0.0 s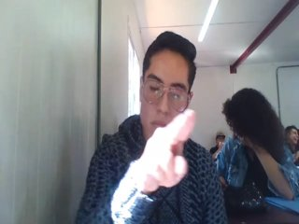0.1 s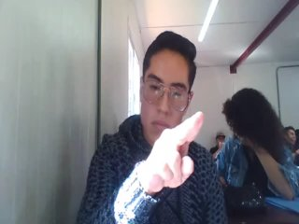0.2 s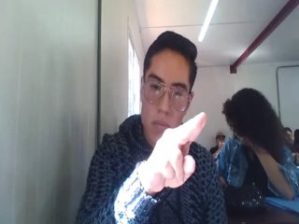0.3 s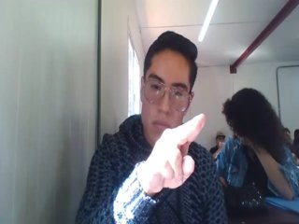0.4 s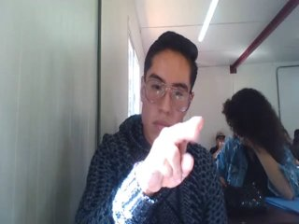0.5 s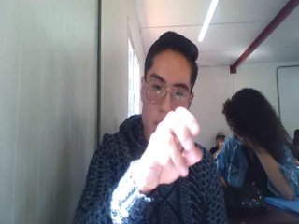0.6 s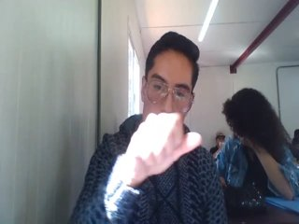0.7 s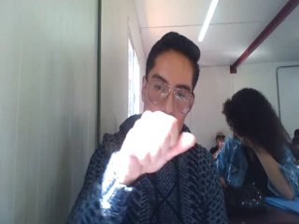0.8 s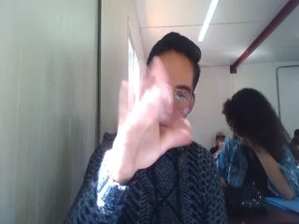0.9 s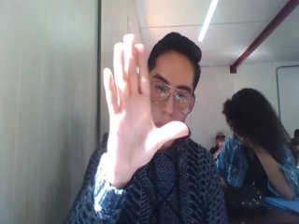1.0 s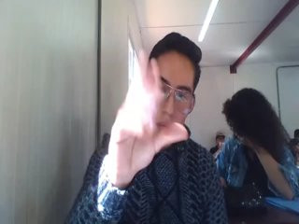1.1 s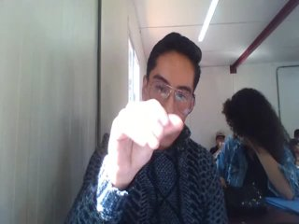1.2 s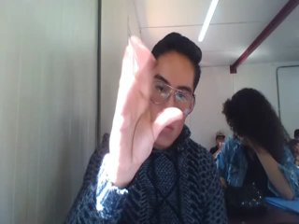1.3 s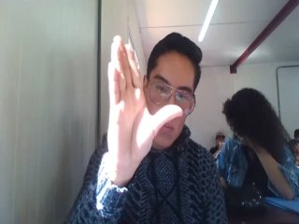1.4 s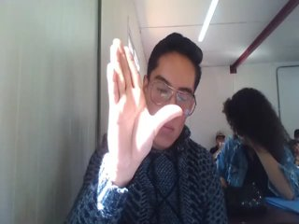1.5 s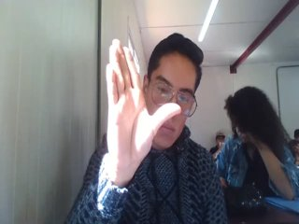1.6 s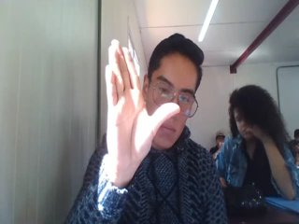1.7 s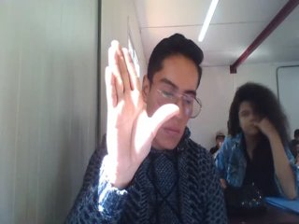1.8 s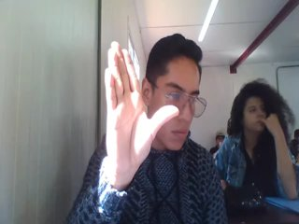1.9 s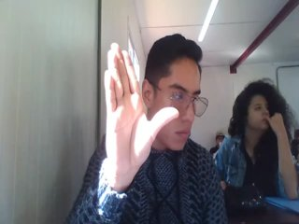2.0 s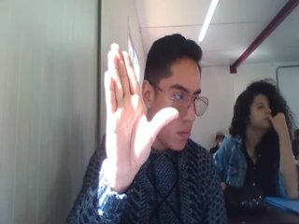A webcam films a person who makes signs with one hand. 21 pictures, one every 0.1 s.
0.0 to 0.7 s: Pointing with two fingers.
0.8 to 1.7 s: Open twice.
